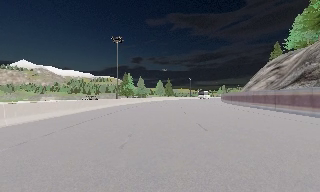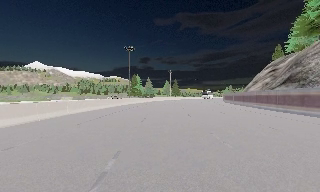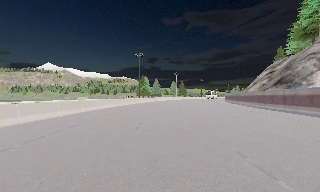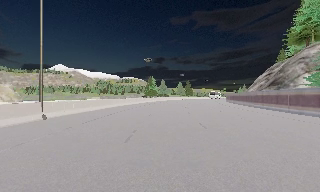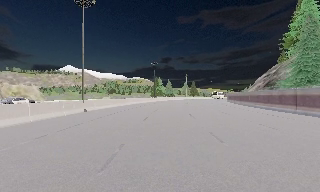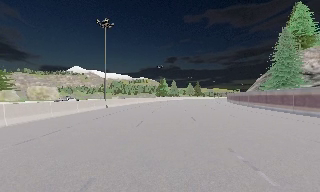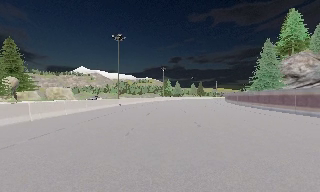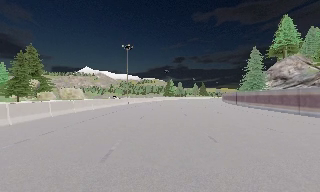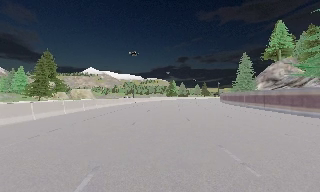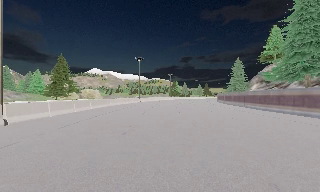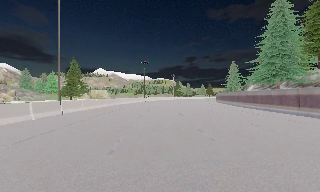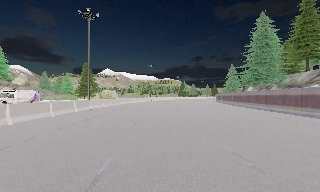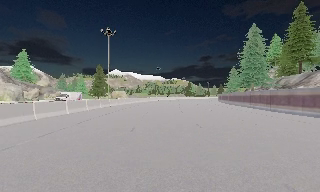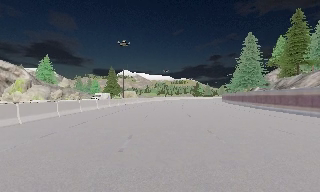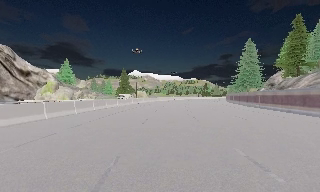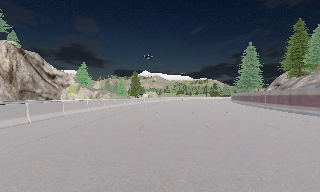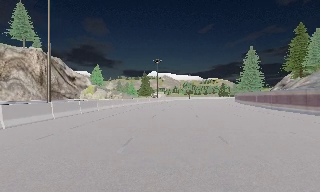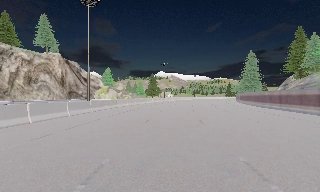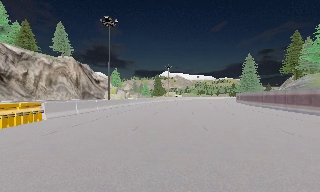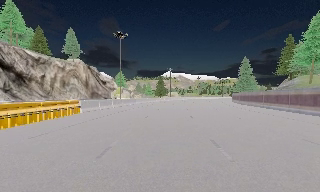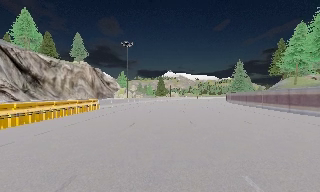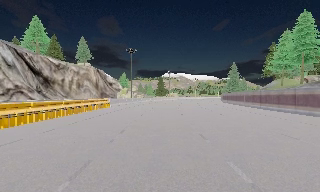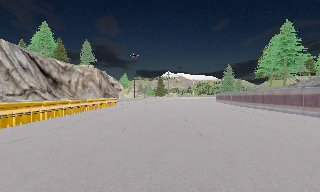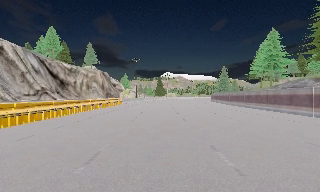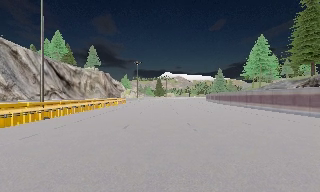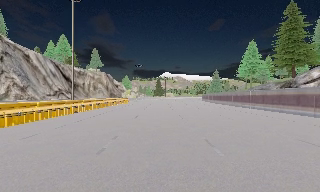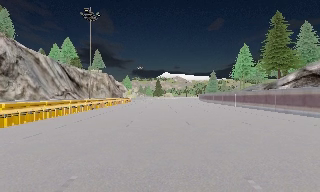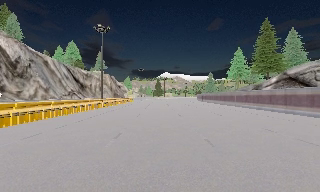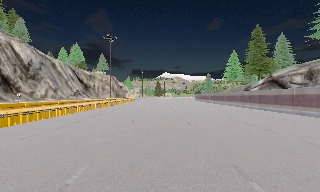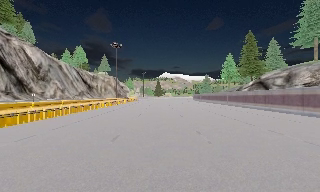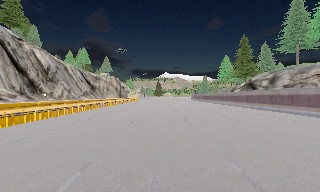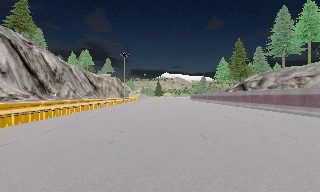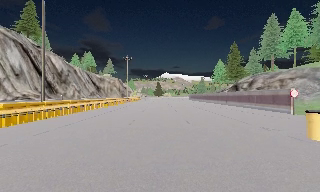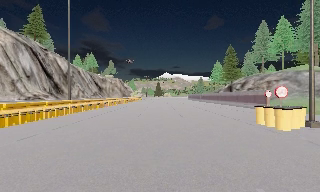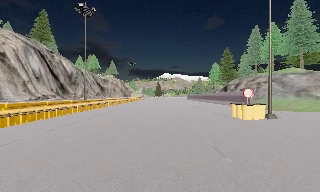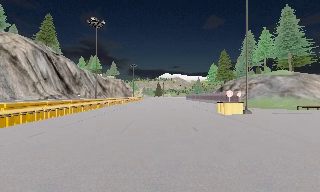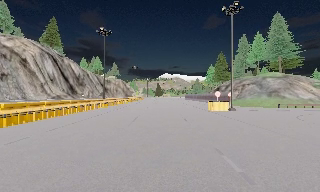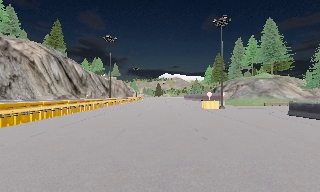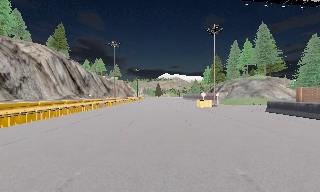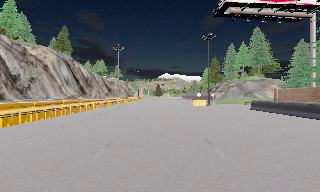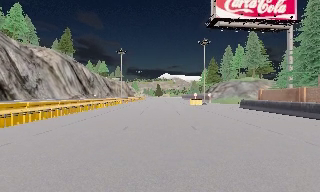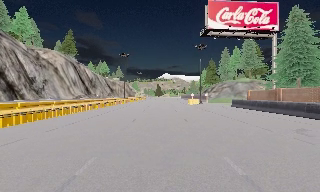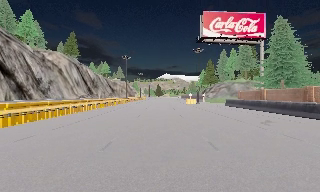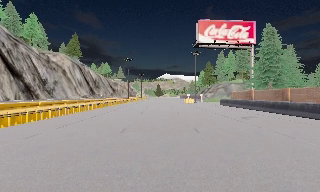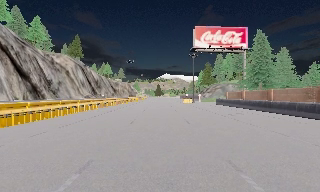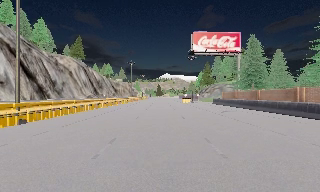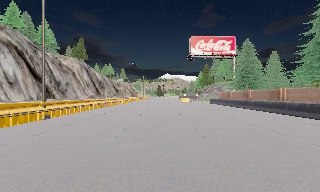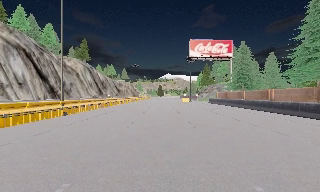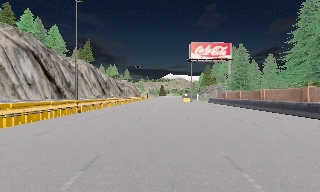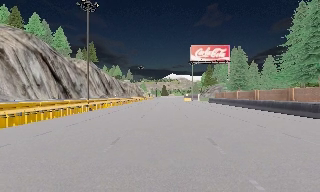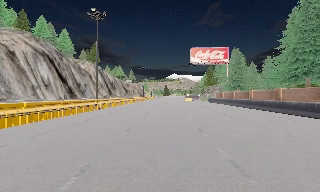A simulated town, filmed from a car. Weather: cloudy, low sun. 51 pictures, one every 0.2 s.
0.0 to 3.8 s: The camera pans to its left, which is counterclockwise from overhead, by about 40 degrees. It travels backward, about 95 m.
3.8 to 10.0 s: The camera travels backward, about 100 m, so what stands in front gets smaller. It loses speed.
The film runs backward here.
